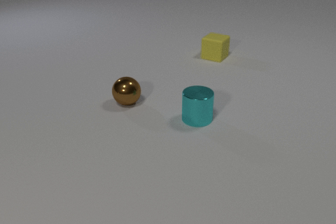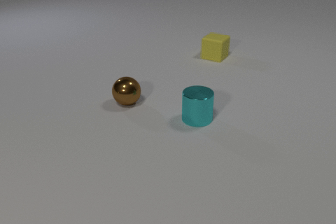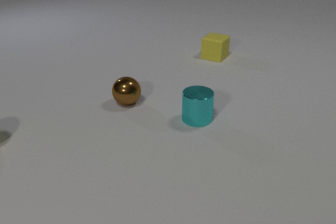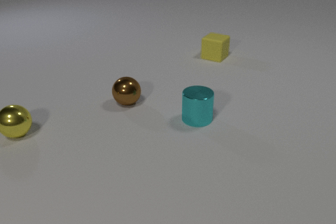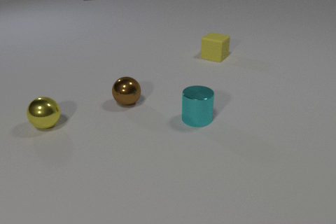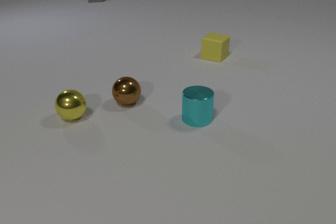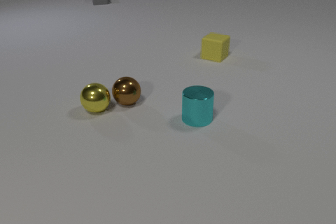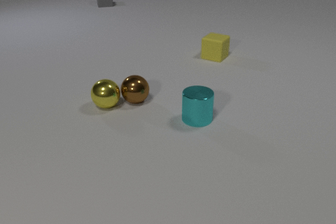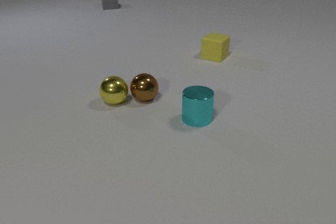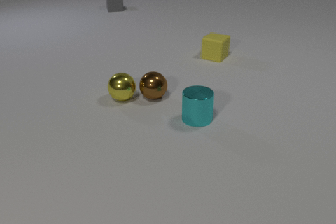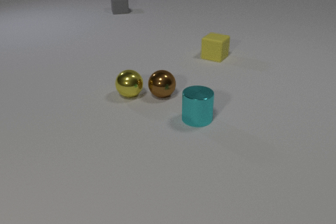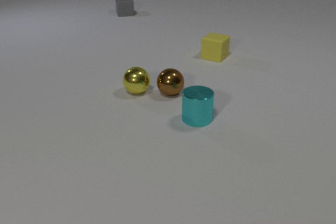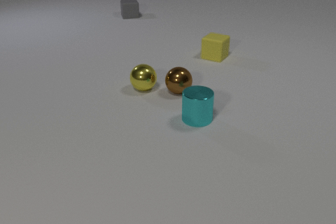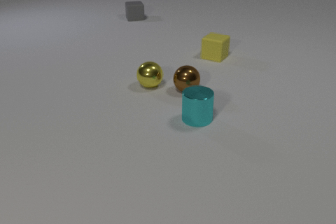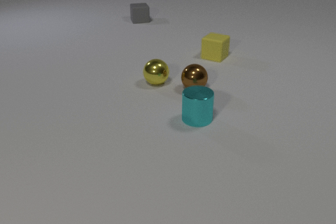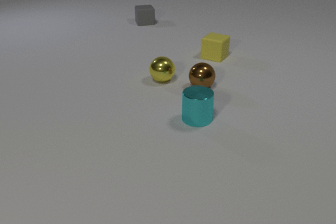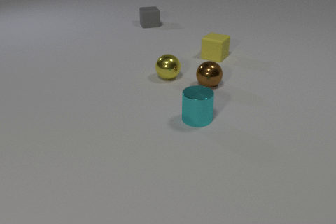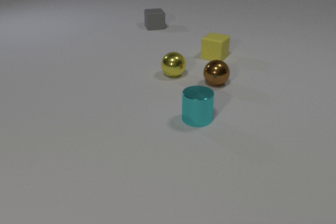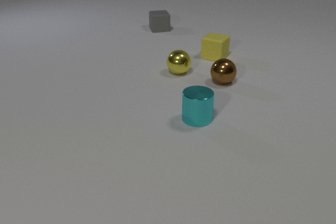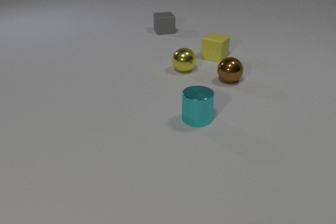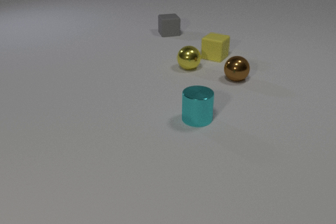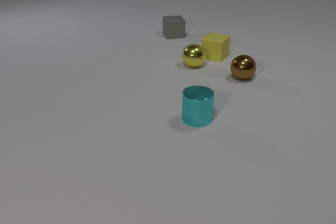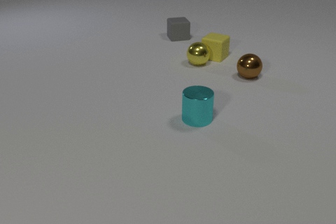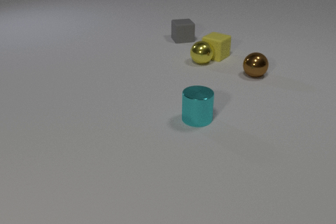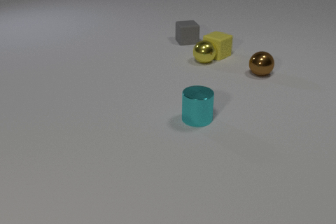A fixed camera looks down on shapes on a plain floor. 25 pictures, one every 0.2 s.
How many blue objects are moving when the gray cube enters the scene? 0.
What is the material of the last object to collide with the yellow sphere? rubber.
What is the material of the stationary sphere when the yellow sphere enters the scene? metal.
0.0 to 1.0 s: The yellow metal sphere comes in at the left edge, rolls to the right. The gray rubber cube comes in at the top edge, slides toward the camera and to the right.
1.0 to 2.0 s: The yellow metal sphere rolls to the right and away from the camera. The brown metal sphere rolls to the right and away from the camera. The gray rubber cube slides toward the camera and to the right. The yellow metal sphere and the brown metal sphere collide.
2.0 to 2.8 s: The yellow metal sphere rolls to the right and away from the camera. The brown metal sphere rolls to the right and away from the camera. The gray rubber cube slides toward the camera and to the right.
2.8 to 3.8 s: The yellow metal sphere rolls away from the camera and to the right. The brown metal sphere rolls to the right and away from the camera. The gray rubber cube slides toward the camera and to the right.
3.8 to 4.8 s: The yellow metal sphere rolls away from the camera and to the right. The brown metal sphere rolls to the right and away from the camera. The yellow rubber cube slides away from the camera. The gray rubber cube slides toward the camera and to the right. The yellow metal sphere and the yellow rubber cube collide.
